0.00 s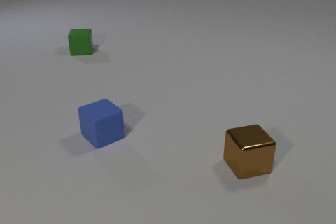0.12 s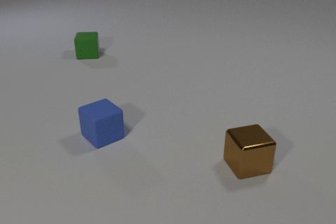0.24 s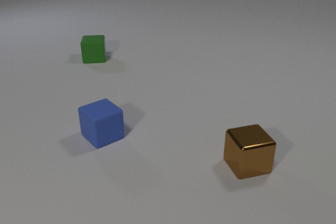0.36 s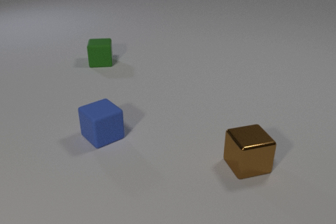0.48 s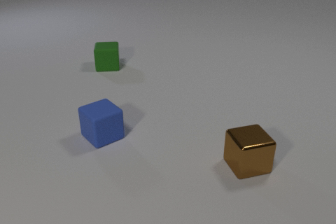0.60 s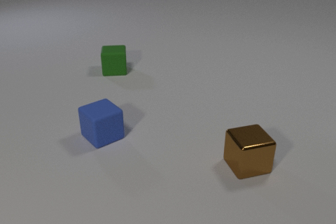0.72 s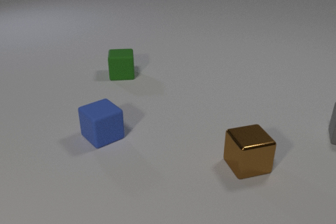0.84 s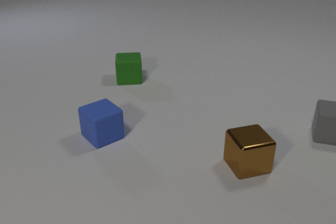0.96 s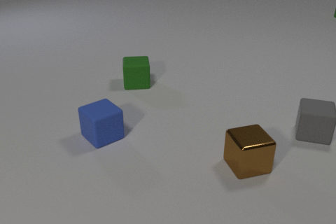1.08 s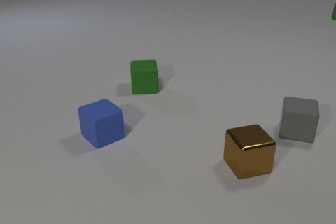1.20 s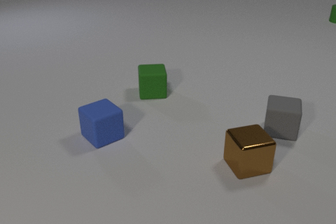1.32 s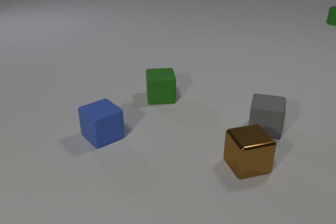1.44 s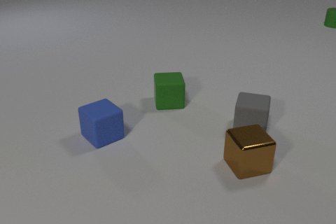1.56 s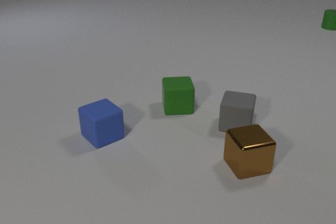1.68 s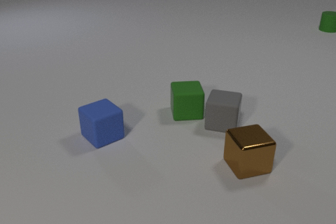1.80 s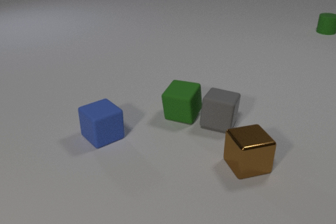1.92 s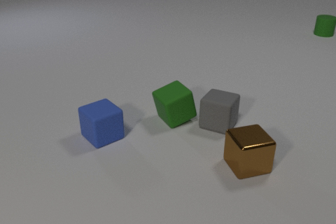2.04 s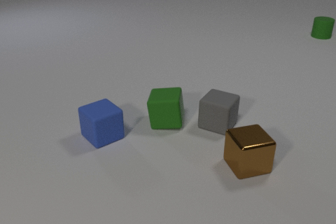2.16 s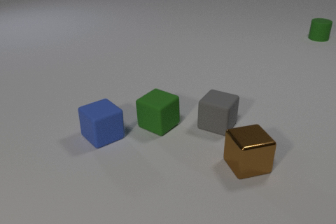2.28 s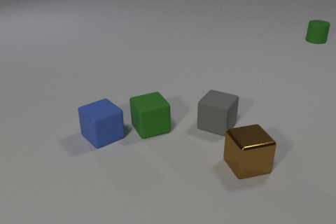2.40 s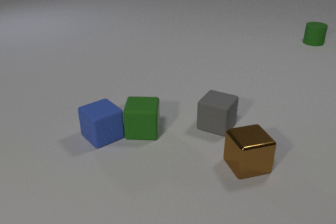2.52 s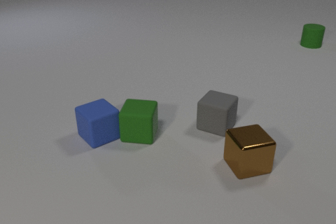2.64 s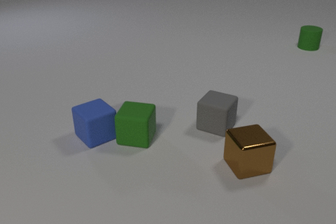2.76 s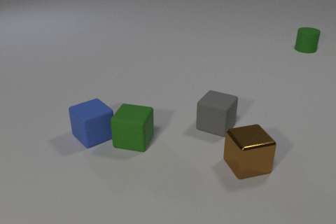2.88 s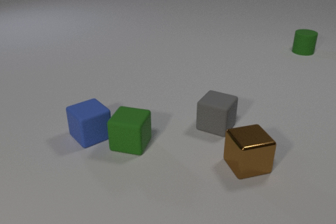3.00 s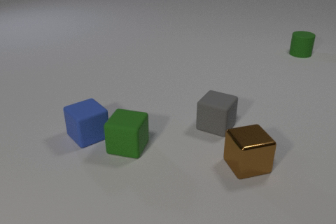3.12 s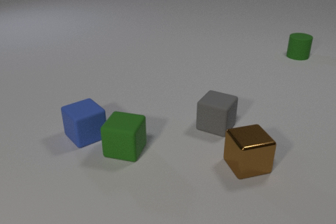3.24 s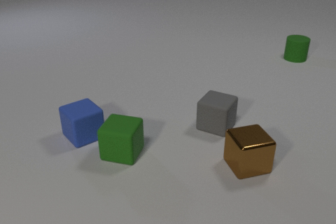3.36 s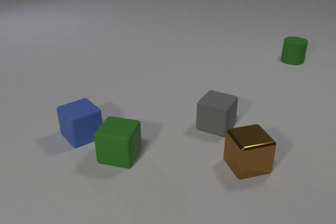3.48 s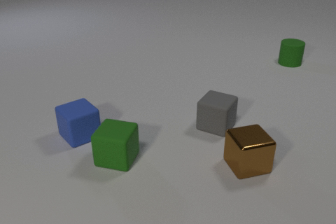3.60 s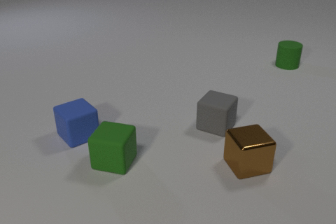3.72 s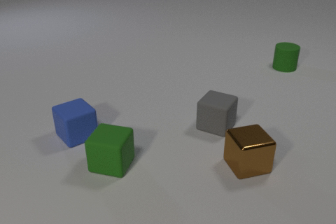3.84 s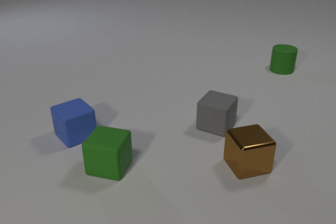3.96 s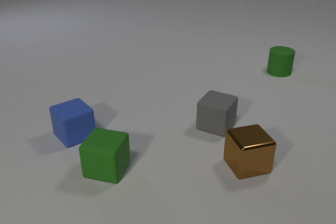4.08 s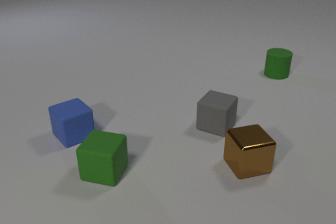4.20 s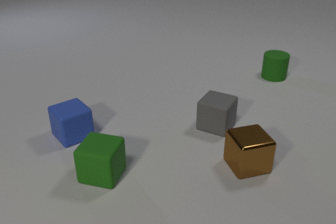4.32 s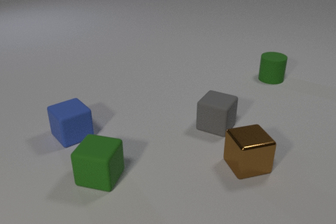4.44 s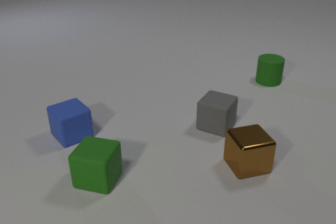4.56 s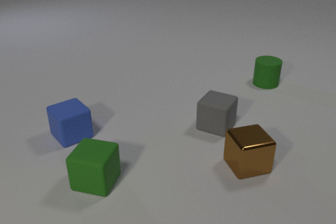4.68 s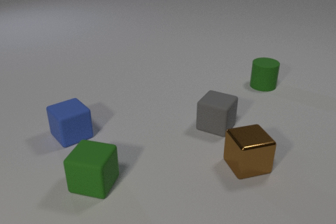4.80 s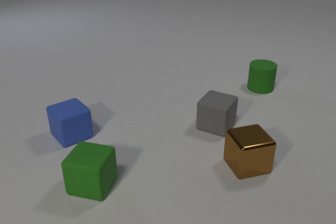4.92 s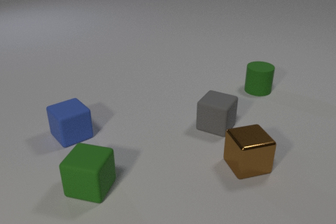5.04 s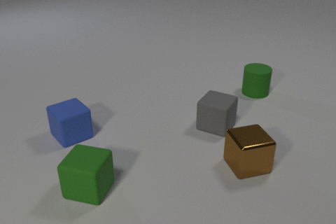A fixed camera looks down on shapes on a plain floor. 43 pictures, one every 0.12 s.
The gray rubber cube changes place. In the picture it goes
to the left.
The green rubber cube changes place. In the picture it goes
toward the camera.
0.00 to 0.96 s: The gray rubber cube comes in at the right edge, slides to the left. The green rubber cube slides toward the camera and to the right. The green rubber cylinder comes in at the right edge, slides toward the camera.
0.96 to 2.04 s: The gray rubber cube slides to the left. The green rubber cube slides toward the camera. The green rubber cylinder slides toward the camera. The gray rubber cube and the green rubber cube collide.
2.04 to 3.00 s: The green rubber cube slides toward the camera and to the left. The blue rubber cube slides to the left. The green rubber cylinder slides toward the camera. The green rubber cube and the blue rubber cube collide.
3.00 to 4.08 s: The green rubber cube slides toward the camera and to the left. The blue rubber cube slides to the left. The green rubber cylinder slides toward the camera.
4.08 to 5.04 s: The green rubber cube slides toward the camera and to the left. The green rubber cylinder slides toward the camera and to the left.
How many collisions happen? 2.
How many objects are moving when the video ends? 2.
How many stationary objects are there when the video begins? 2.
